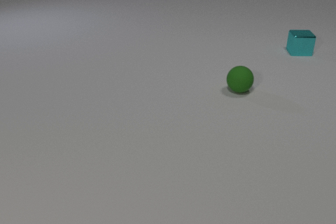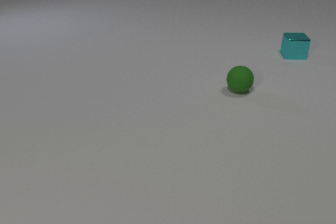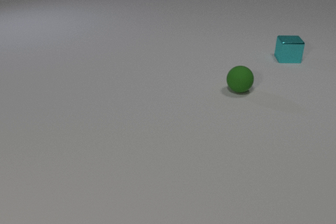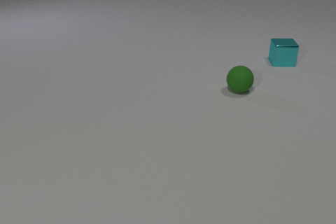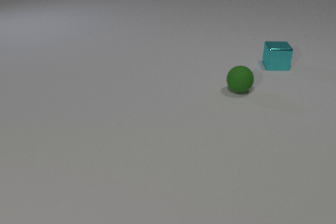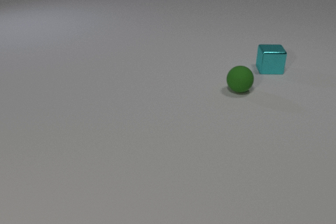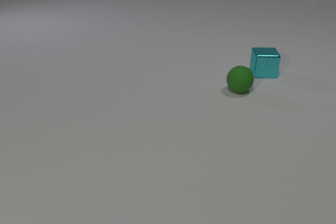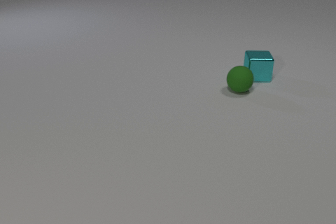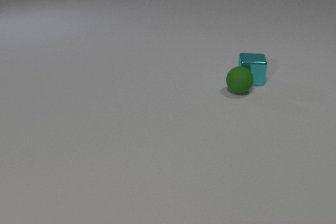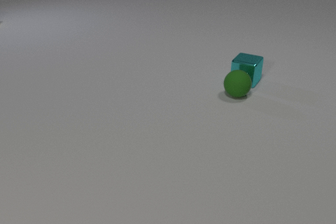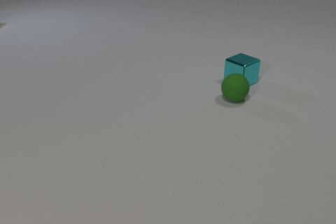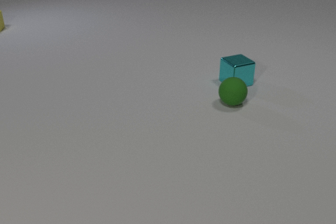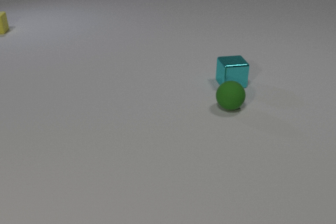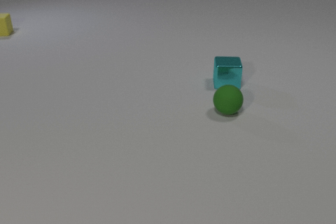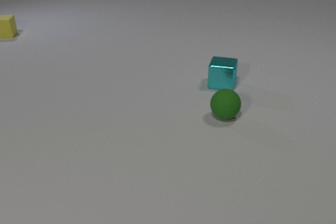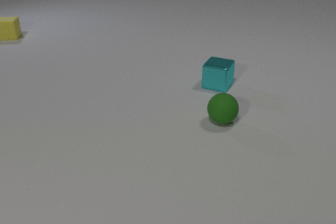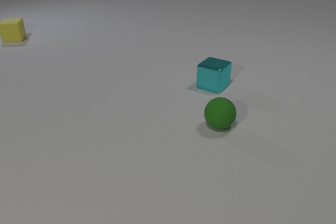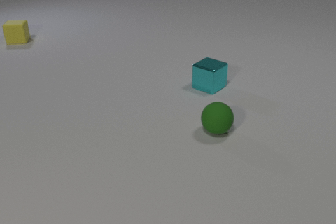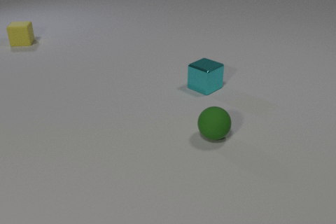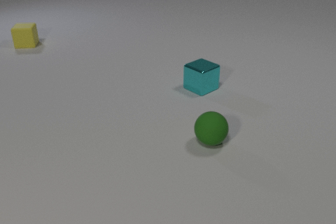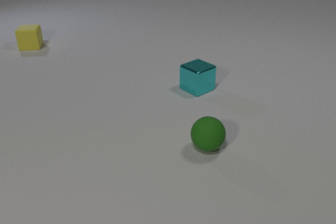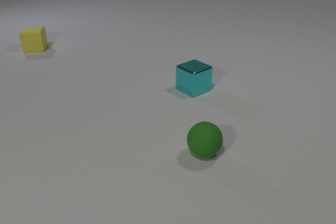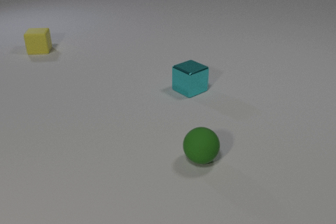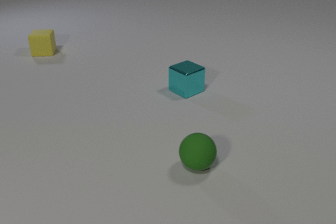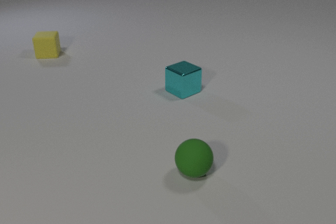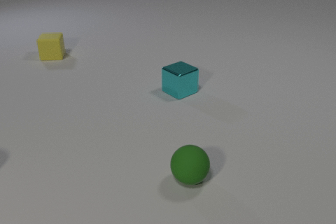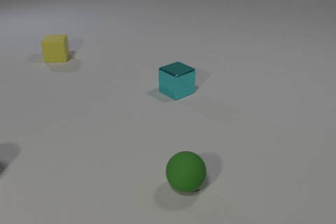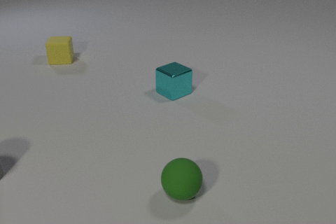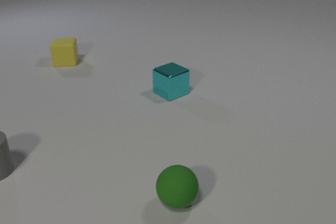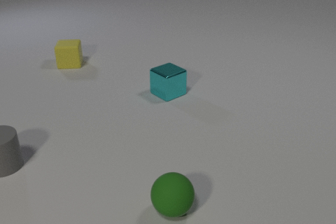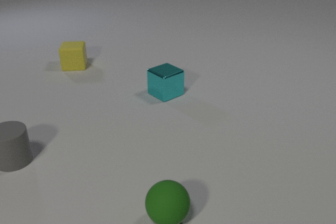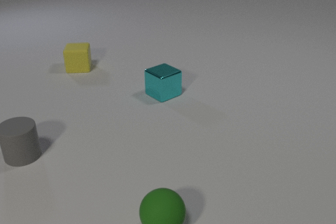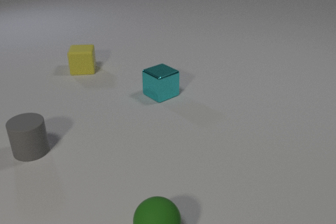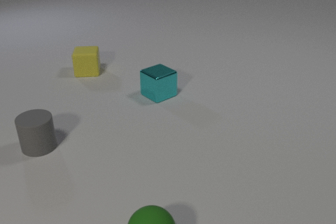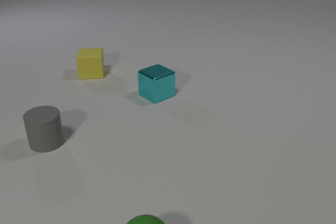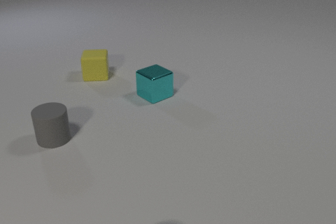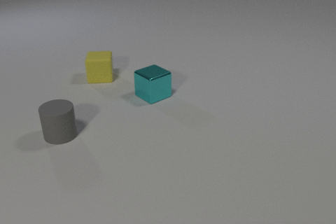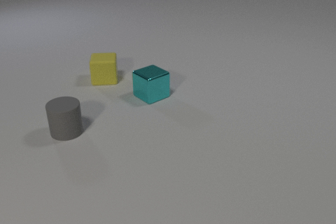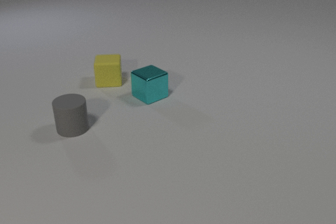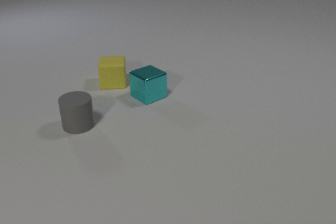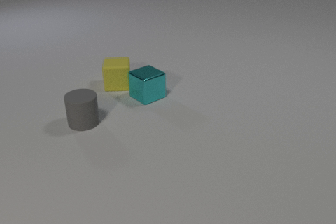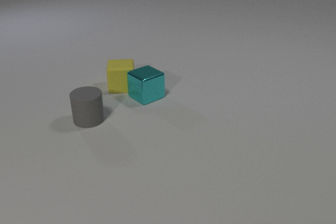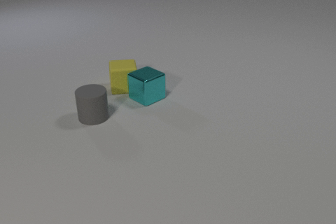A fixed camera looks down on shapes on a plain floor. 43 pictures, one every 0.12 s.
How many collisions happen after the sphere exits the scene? 1.
Are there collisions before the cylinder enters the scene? yes.
How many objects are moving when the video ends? 3.
0.00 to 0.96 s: The cyan metal cube slides toward the camera and to the left. The cyan metal cube and the green rubber sphere collide.
0.96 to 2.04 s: The cyan metal cube slides to the left and toward the camera, spins so that its near face slides to the left, clockwise seen from above. The green rubber sphere rolls toward the camera. The yellow rubber cube comes in at the left edge, slides toward the camera and to the right.
2.04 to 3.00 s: The cyan metal cube slides to the left and toward the camera. The green rubber sphere rolls toward the camera. The yellow rubber cube slides toward the camera and to the right.
3.00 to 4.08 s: The cyan metal cube slides to the left. The green rubber sphere rolls toward the camera. The yellow rubber cube slides toward the camera and to the right. The gray rubber cylinder comes in at the left edge, slides to the right and away from the camera.
4.08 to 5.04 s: The cyan metal cube slides to the left. The green rubber sphere leaves at the bottom edge. The yellow rubber cube slides toward the camera and to the right. The gray rubber cylinder slides to the right and away from the camera. The cyan metal cube and the yellow rubber cube collide.
